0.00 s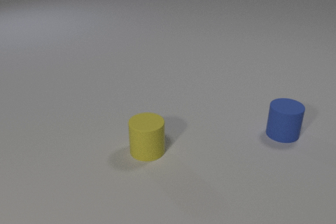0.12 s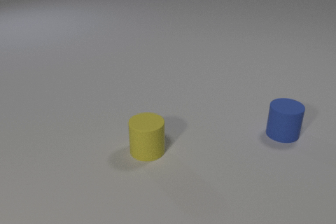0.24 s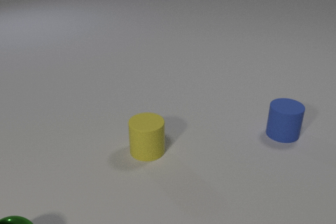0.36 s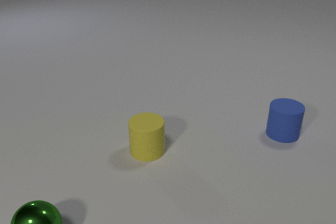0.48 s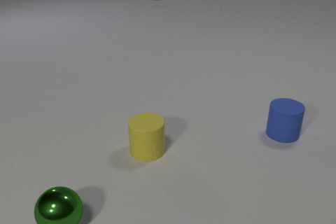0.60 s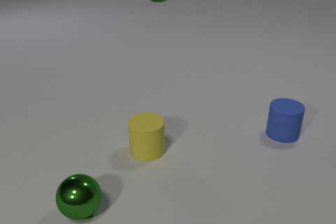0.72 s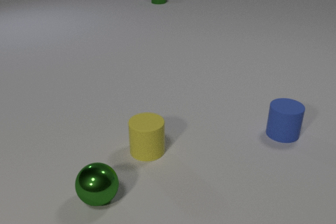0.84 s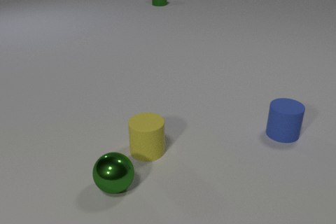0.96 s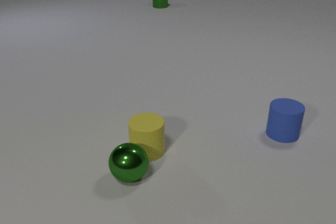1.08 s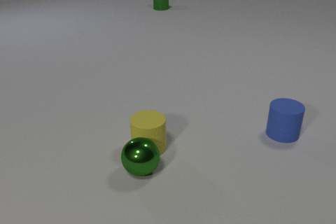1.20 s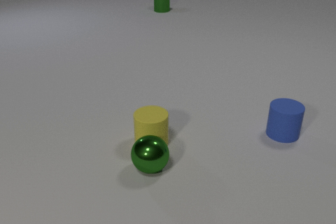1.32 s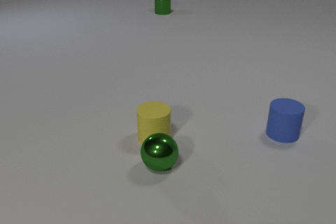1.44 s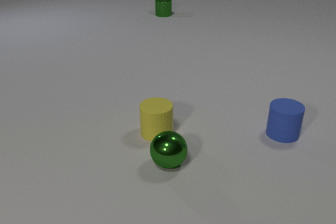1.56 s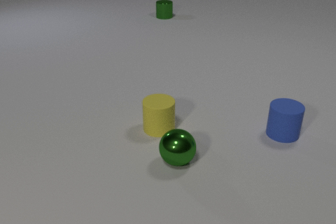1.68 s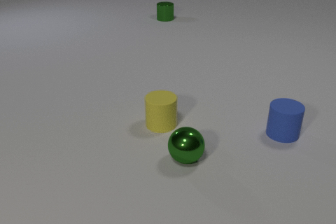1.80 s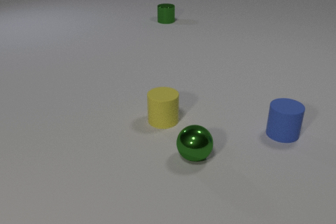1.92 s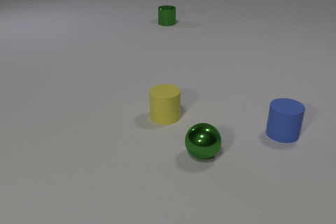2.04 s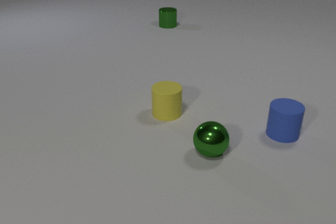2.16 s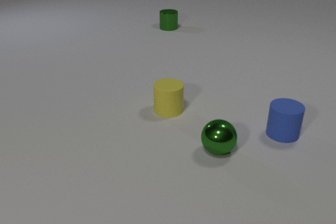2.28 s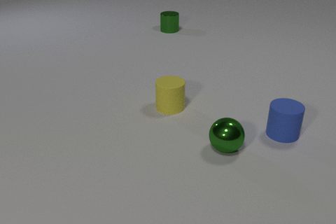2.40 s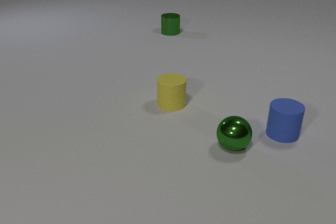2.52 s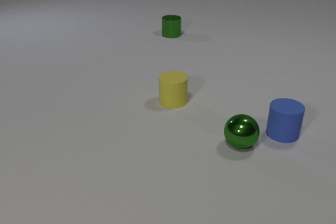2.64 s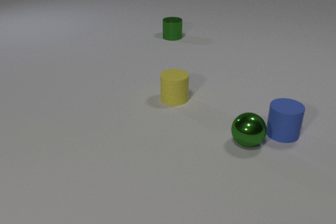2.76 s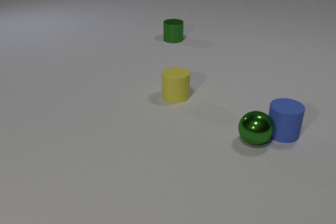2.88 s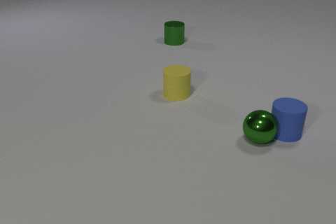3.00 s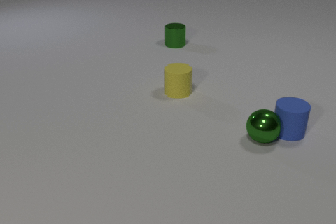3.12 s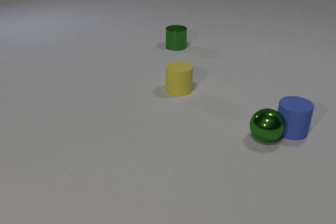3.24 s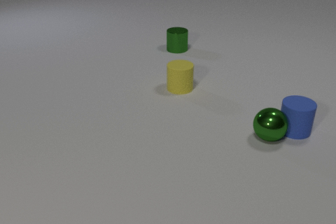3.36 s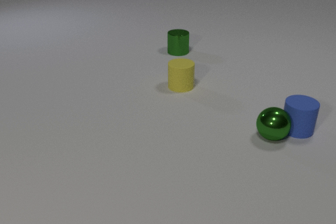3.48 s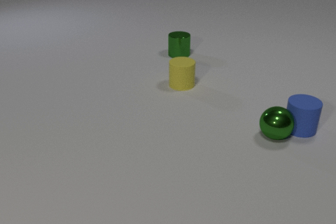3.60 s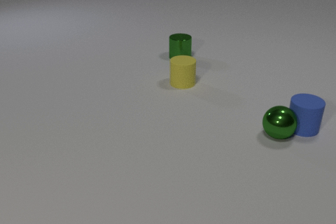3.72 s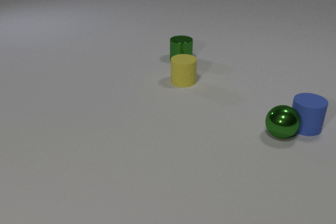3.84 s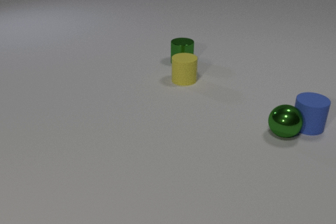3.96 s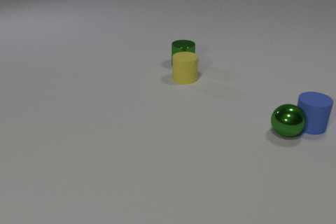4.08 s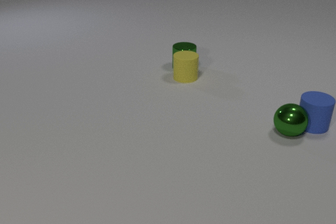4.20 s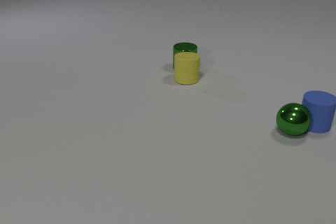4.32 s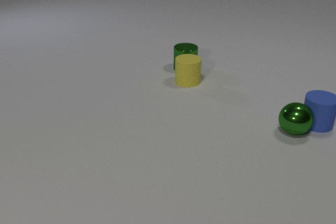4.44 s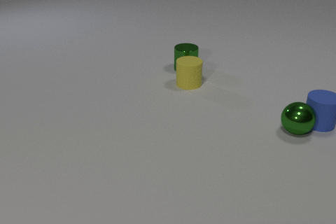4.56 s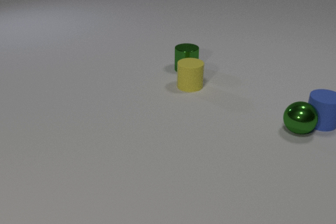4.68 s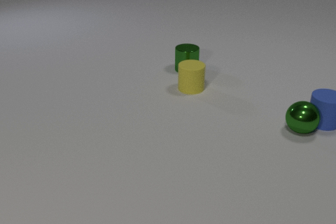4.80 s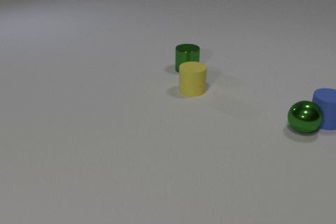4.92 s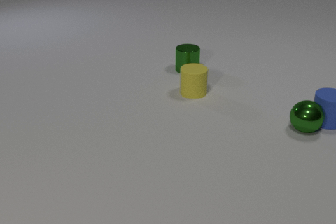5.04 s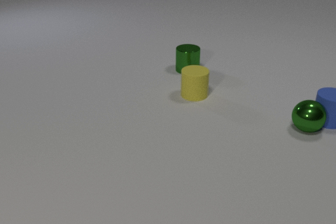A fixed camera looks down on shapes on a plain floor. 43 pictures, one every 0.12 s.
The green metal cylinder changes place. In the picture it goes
toward the camera.
0.00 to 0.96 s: The green metal sphere comes in at the bottom edge, rolls to the right and away from the camera. The green metal cylinder comes in at the top edge, slides toward the camera.
0.96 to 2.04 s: The green metal sphere rolls to the right and away from the camera. The yellow rubber cylinder slides away from the camera. The green metal cylinder slides toward the camera. The green metal sphere and the yellow rubber cylinder collide.
2.04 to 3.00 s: The green metal sphere rolls to the right and away from the camera. The yellow rubber cylinder slides away from the camera. The blue rubber cylinder moves, and ends about where it began. The green metal cylinder slides toward the camera. The green metal sphere and the blue rubber cylinder collide.
3.00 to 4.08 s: The green metal sphere rolls to the right and away from the camera. The yellow rubber cylinder slides away from the camera. The blue rubber cylinder slides to the right and away from the camera. The green metal cylinder slides toward the camera. The yellow rubber cylinder and the green metal cylinder collide.
4.08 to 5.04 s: The green metal sphere rolls to the right and away from the camera. The yellow rubber cylinder slides toward the camera. The blue rubber cylinder slides away from the camera and to the right. The green metal cylinder slides toward the camera.
Are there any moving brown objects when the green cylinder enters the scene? no.
What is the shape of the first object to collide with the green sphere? cylinder.
How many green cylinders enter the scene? 1.
